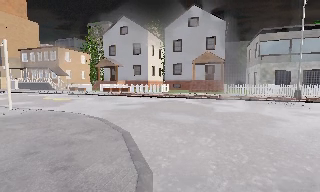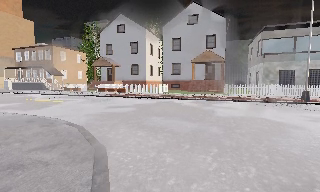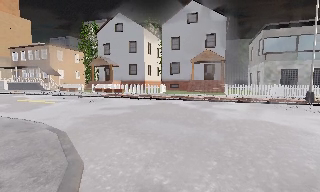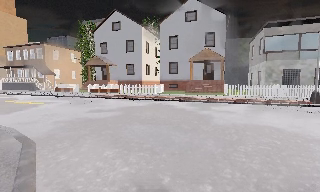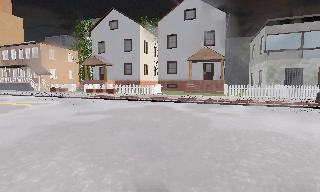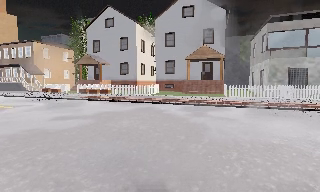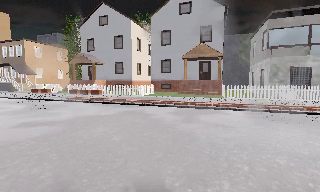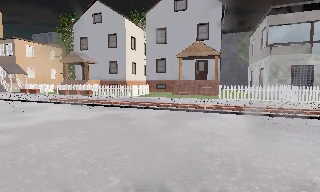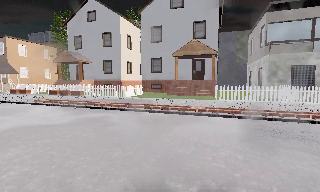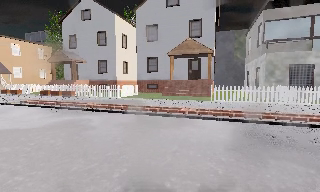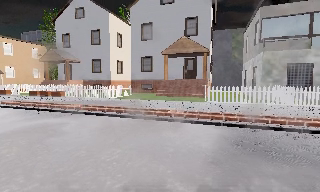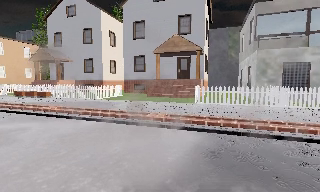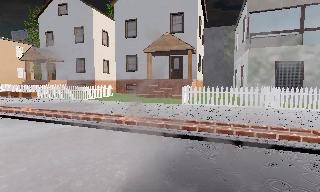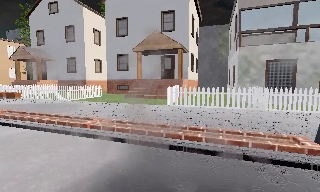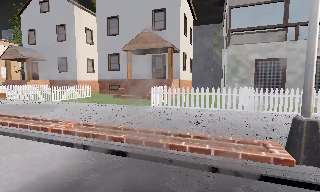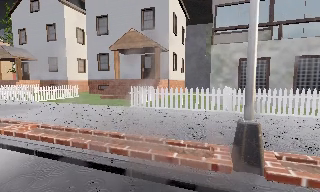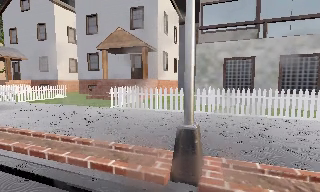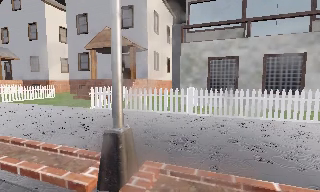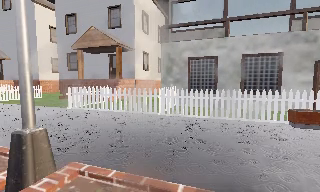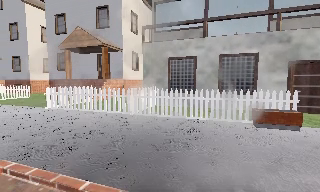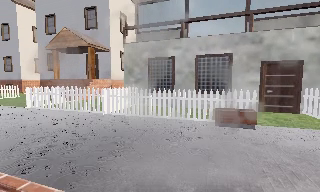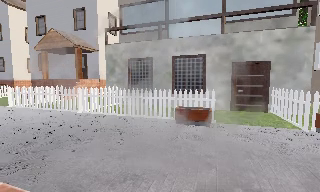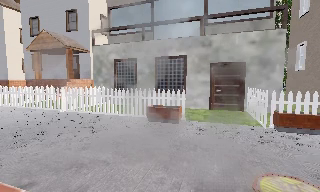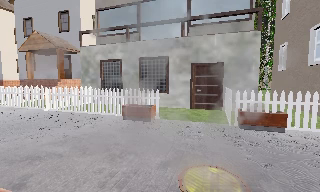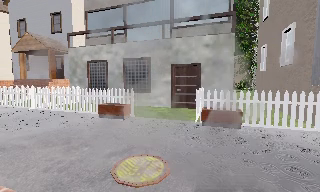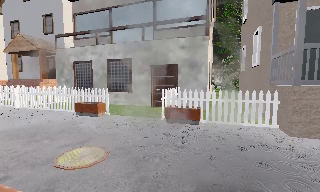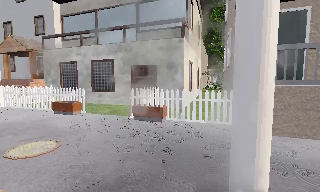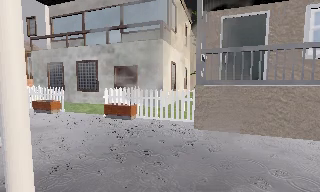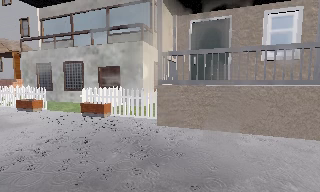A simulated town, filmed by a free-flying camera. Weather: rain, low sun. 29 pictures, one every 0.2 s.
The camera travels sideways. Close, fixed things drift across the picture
to the left.
0.0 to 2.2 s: The camera travels forward and to its right, about 9 m, so what stands in front looms larger.
2.2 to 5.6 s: The camera travels to its right, about 16 m, so close, fixed things drift to the left.
The film runs backward here.
